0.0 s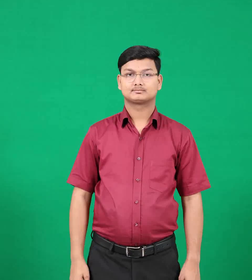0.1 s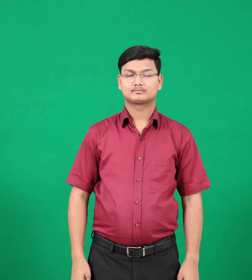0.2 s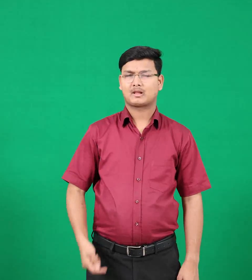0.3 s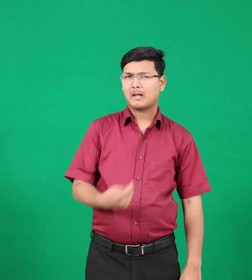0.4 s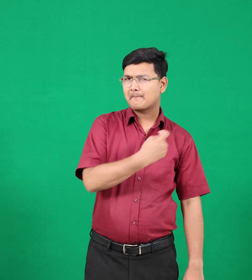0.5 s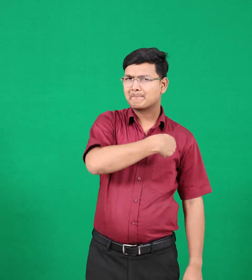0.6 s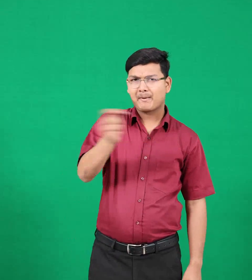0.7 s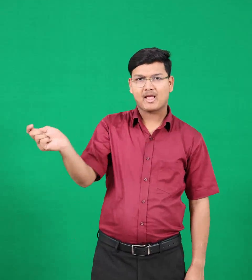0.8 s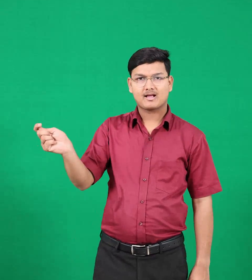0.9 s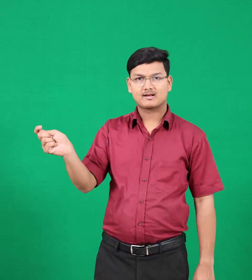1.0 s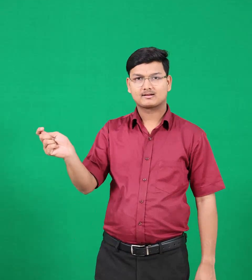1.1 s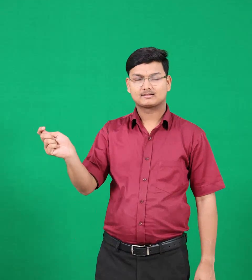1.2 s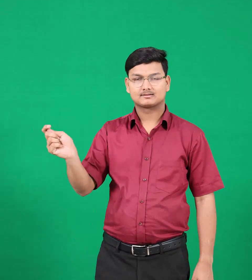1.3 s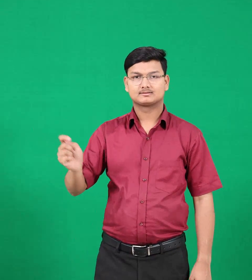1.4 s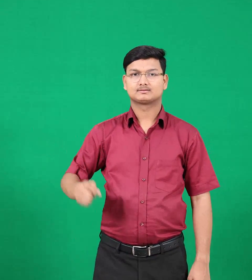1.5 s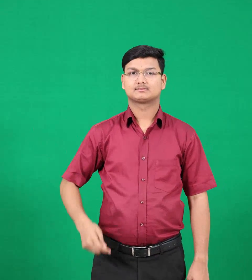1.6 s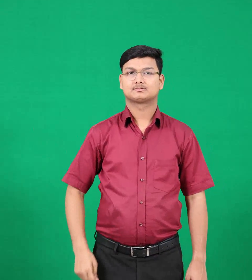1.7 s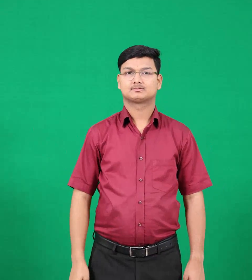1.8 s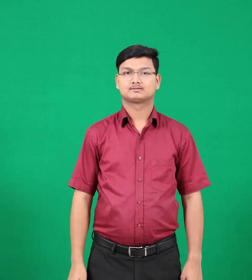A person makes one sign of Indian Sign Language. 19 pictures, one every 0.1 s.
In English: defend
